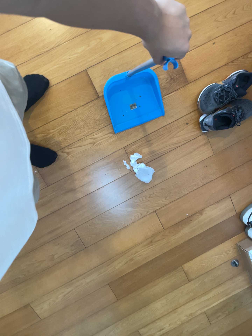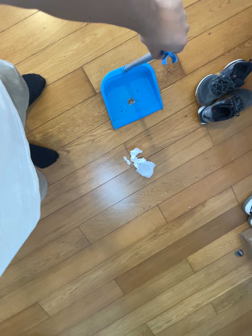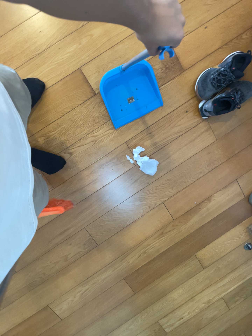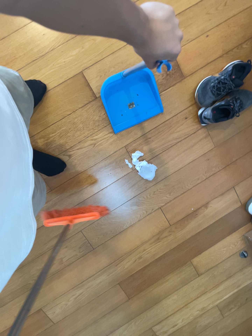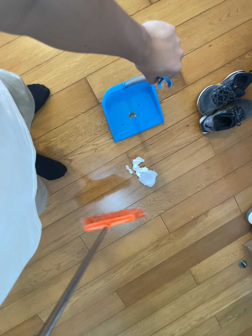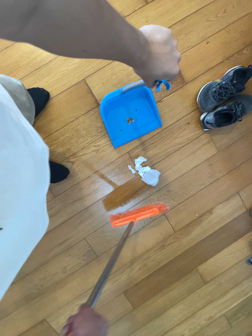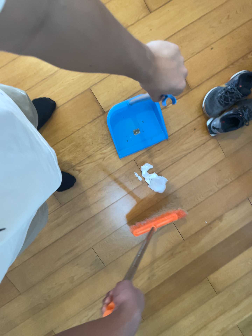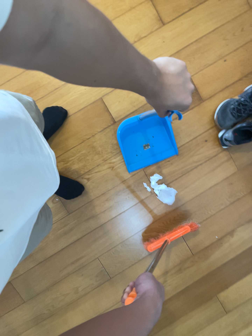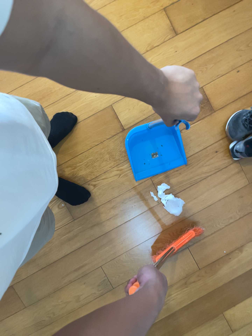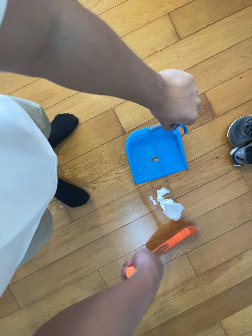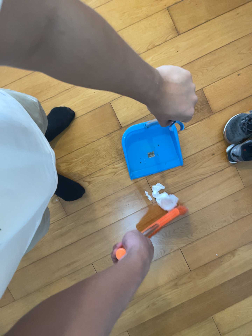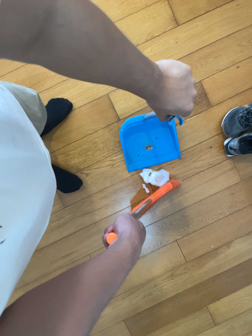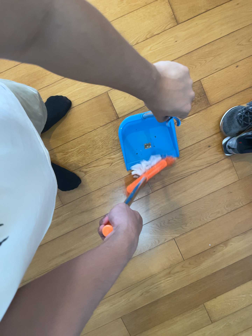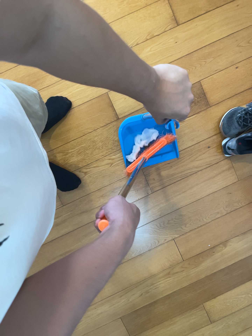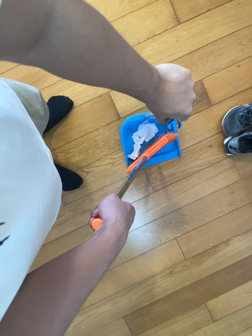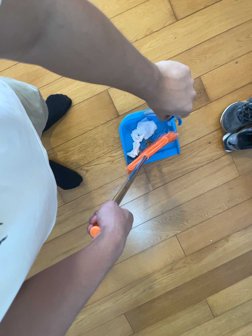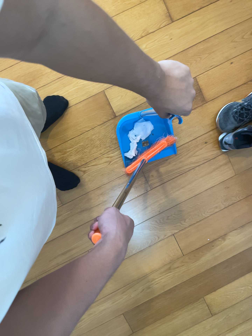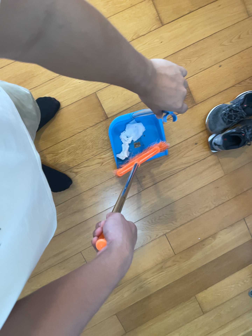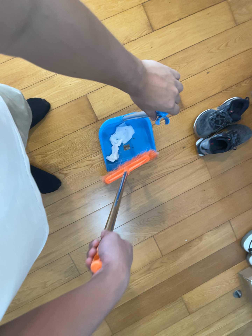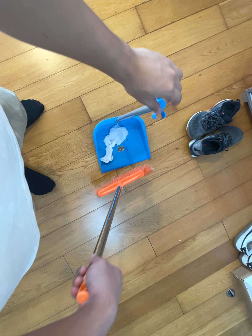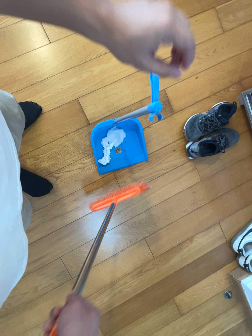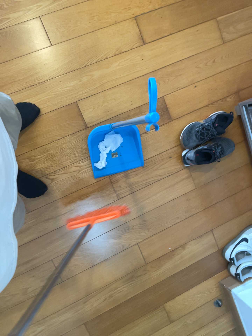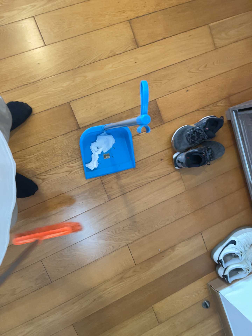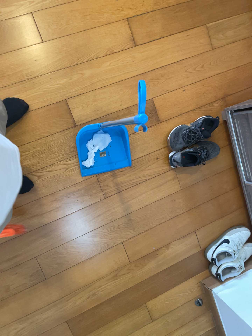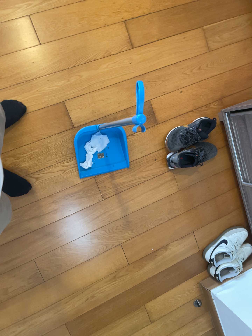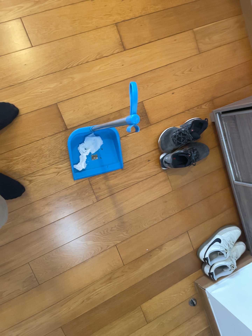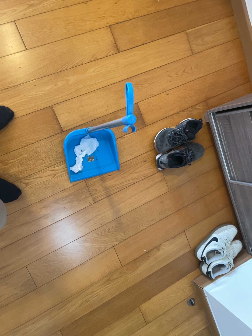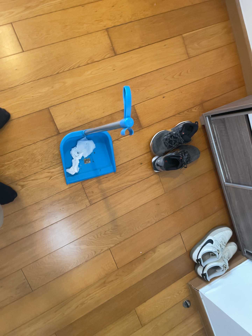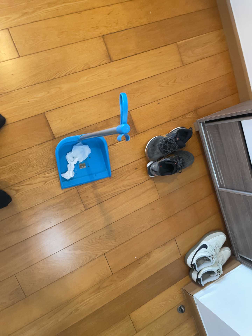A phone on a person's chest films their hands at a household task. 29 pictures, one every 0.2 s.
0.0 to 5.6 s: The camera swings to its right by about 10 degrees, and the scene slides to the left. It travels backward and toward the bottom of its view, about 8 cm, so what stands in front gets smaller. Its aim tips toward the top of its view by about 10 degrees.
The film runs forward here.
